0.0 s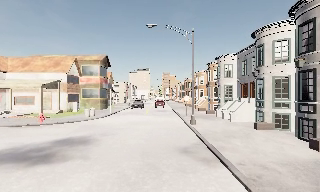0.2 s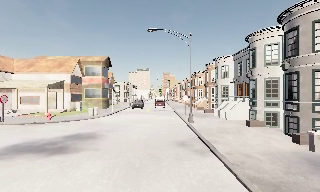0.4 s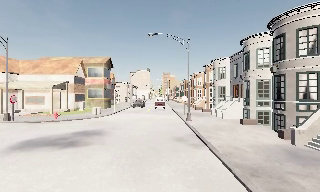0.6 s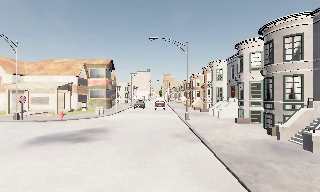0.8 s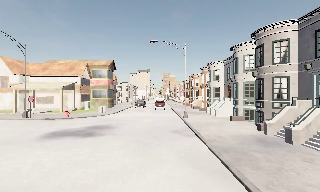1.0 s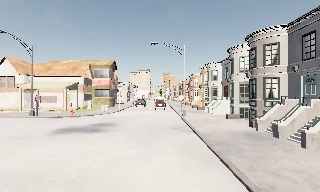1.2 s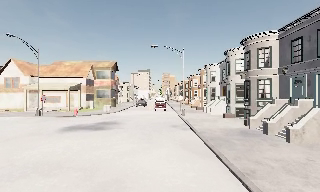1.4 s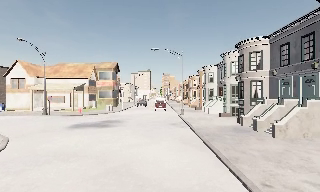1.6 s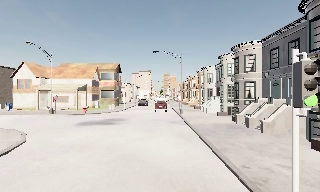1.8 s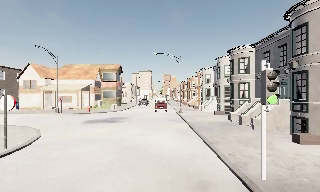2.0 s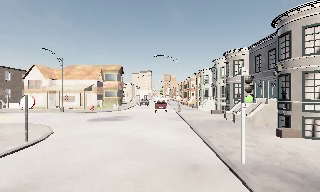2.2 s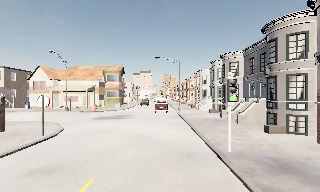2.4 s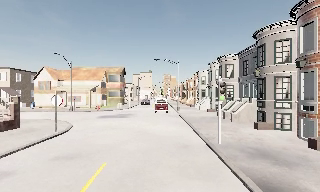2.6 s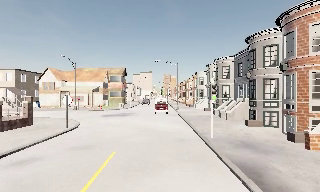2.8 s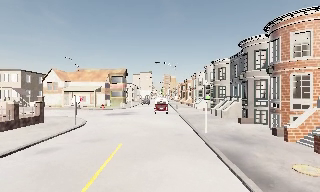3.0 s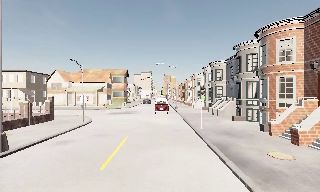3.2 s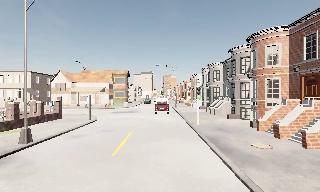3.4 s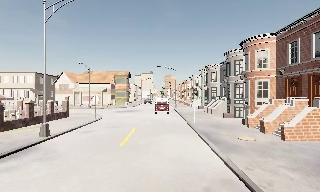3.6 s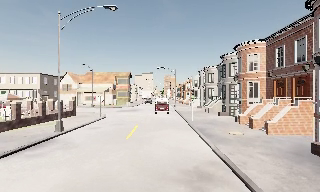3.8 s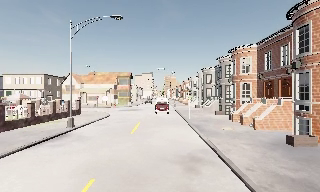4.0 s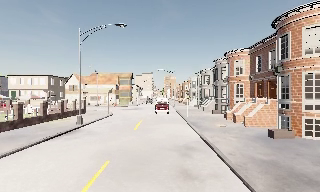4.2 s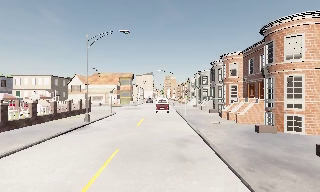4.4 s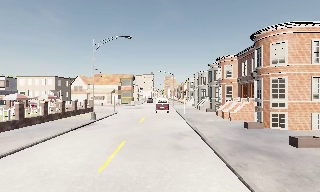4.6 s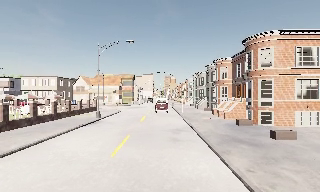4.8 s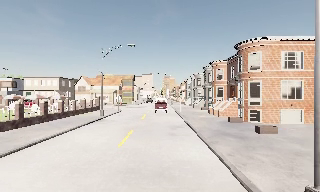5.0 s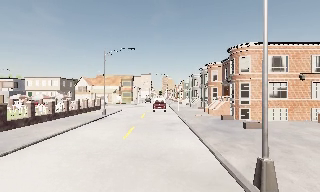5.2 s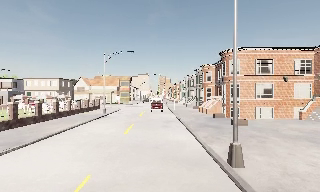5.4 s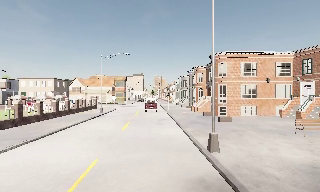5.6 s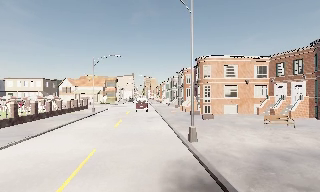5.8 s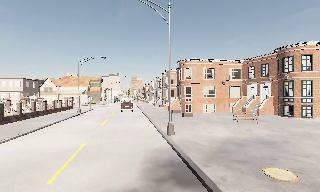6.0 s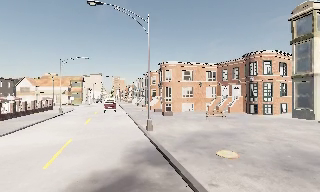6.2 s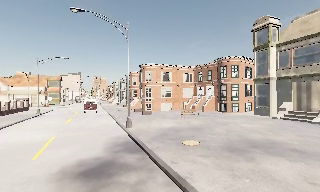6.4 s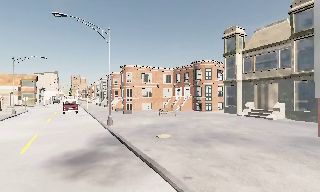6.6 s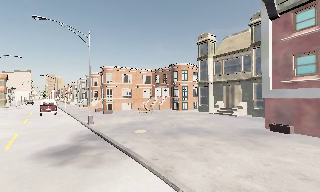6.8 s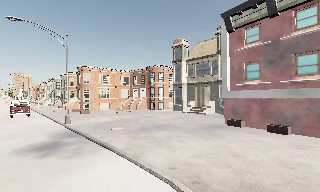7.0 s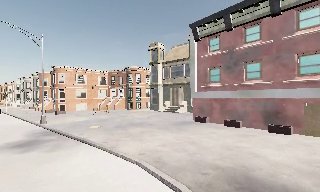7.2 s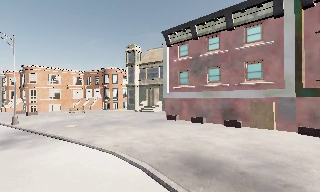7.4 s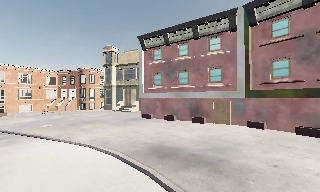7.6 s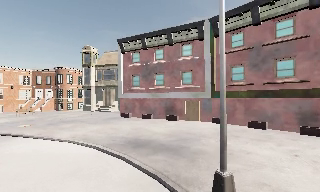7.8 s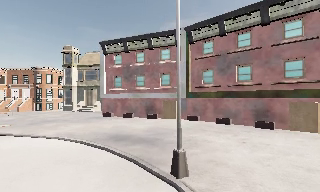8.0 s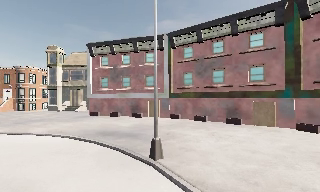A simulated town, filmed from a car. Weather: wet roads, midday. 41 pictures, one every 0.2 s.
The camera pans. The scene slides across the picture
to the left.
The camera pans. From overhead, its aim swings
clockwise.
0.0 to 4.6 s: The camera travels backward, about 25 m, so what stands in front gets smaller.
4.6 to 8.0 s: The scene slides to the left, as the camera pans about 85 degrees to its right. It travels backward, about 20 m.
The film runs backward here.
